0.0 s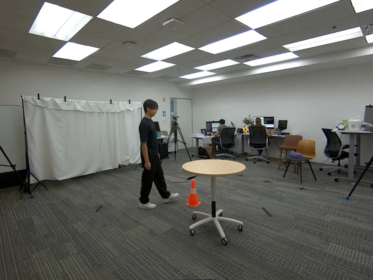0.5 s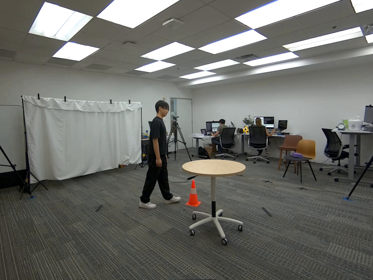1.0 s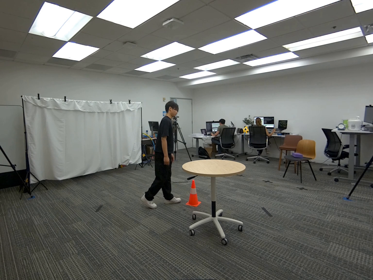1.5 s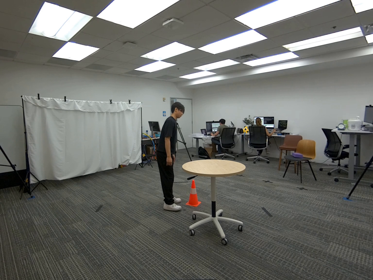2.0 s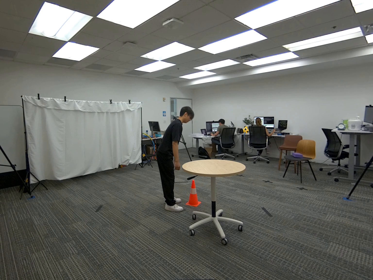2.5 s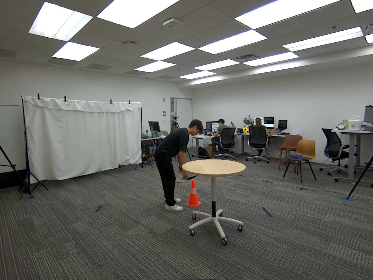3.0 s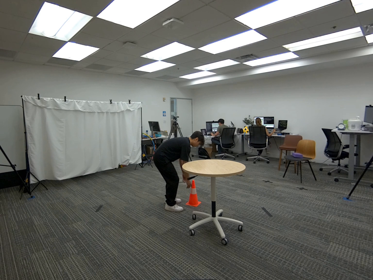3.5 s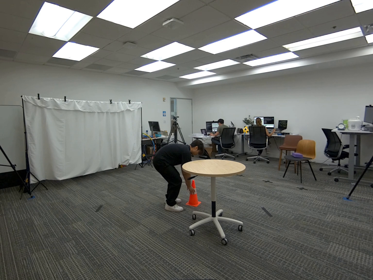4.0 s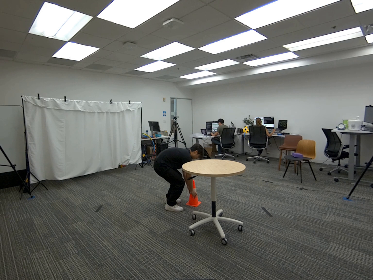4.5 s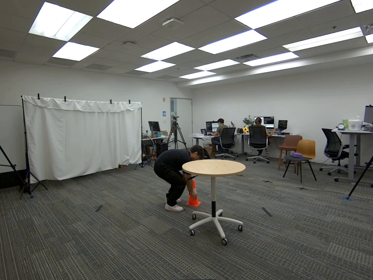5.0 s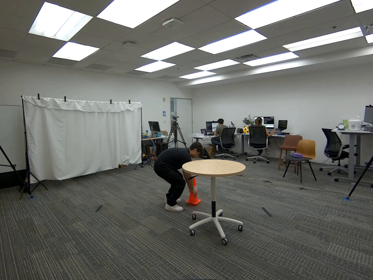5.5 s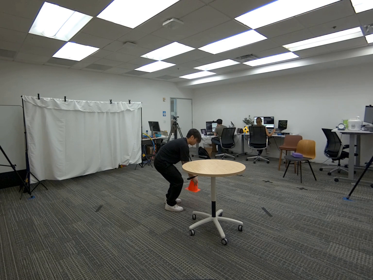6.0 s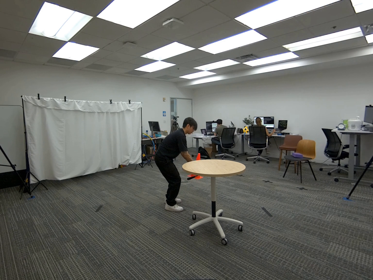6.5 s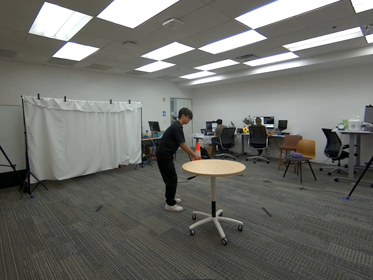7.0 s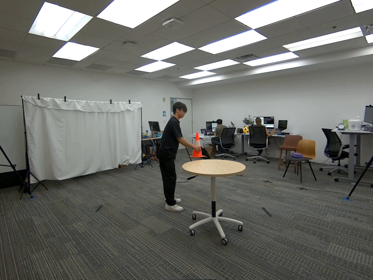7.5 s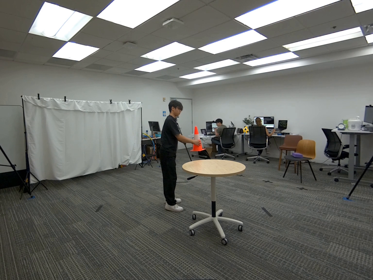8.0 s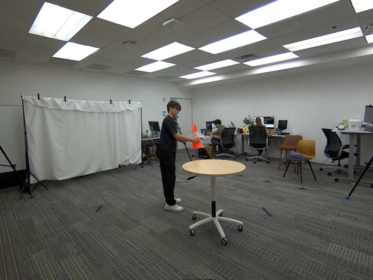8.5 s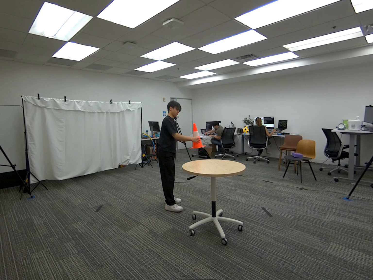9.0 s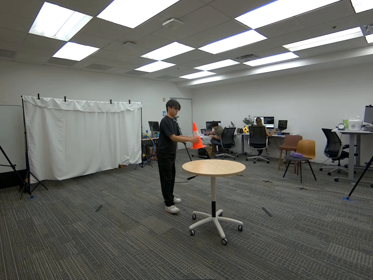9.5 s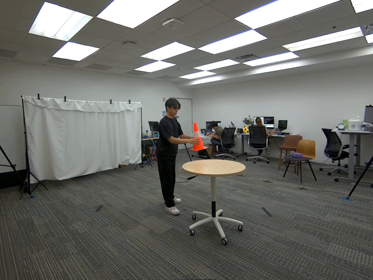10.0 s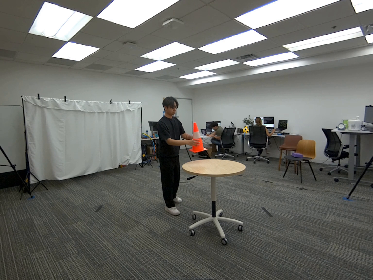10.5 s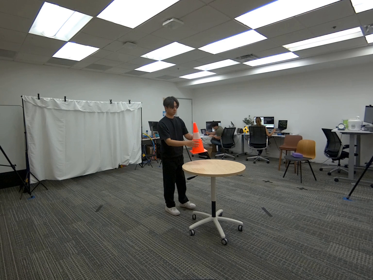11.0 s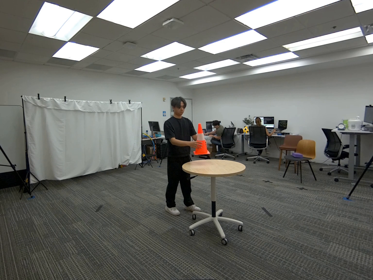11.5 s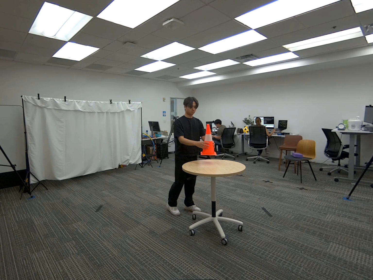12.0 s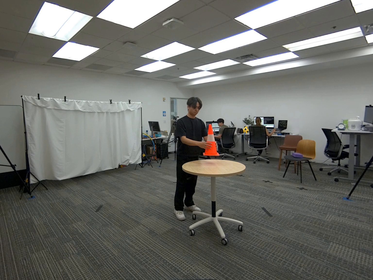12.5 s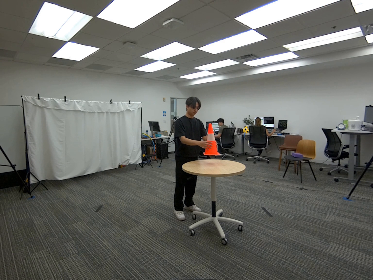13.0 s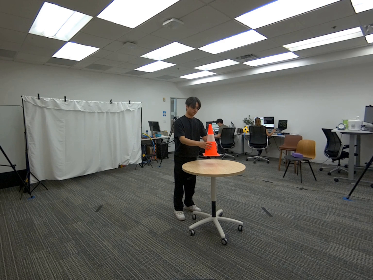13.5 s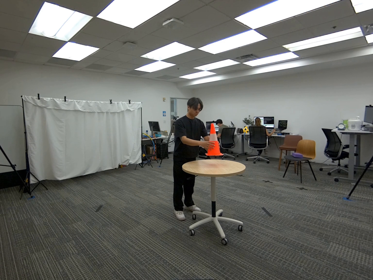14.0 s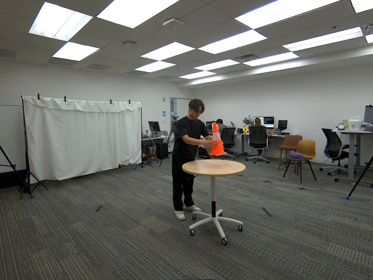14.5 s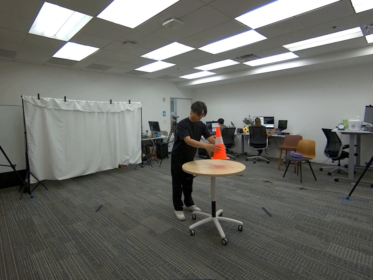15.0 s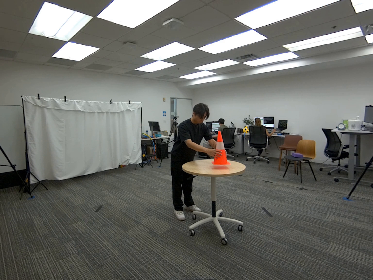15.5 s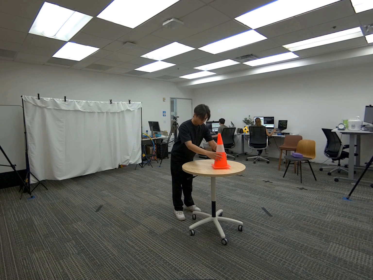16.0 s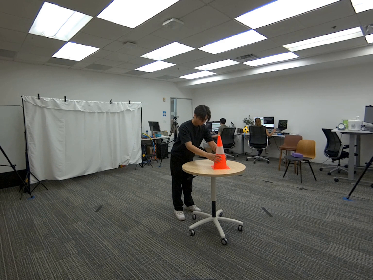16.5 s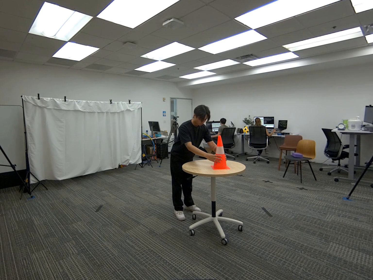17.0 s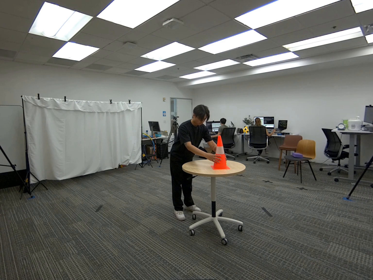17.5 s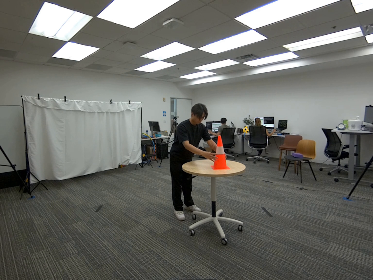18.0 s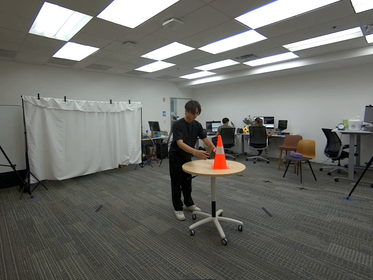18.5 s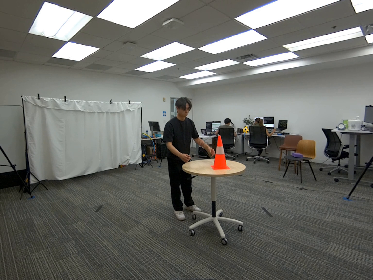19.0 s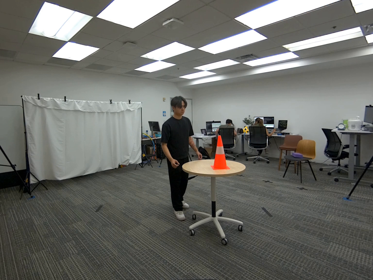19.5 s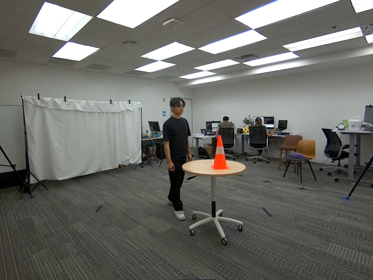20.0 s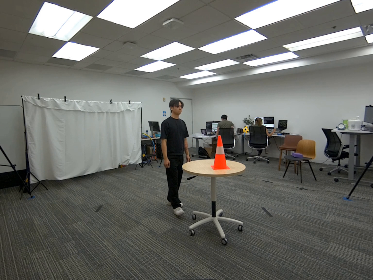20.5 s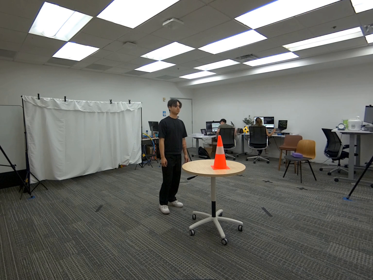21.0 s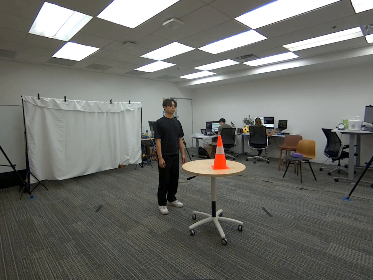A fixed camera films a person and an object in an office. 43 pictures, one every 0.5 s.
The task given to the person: Walk over to the traffic cone on the ground, pick up the cone with both hands and place it on the round table.
